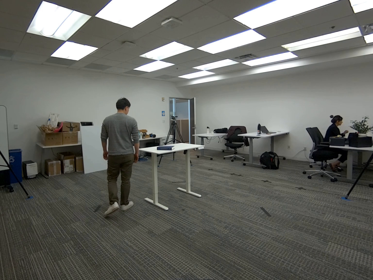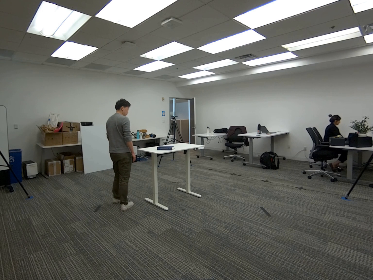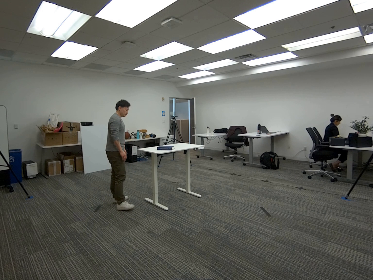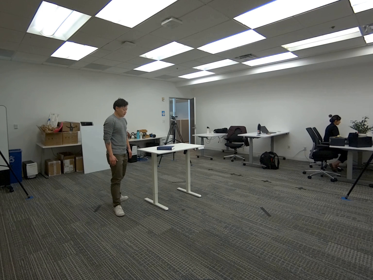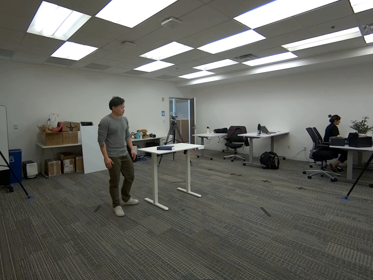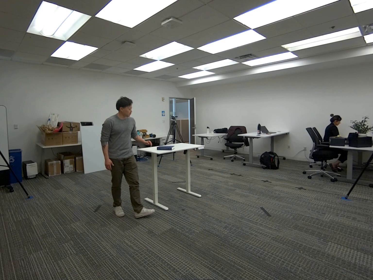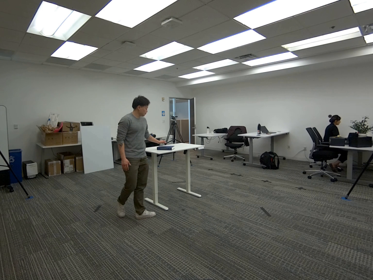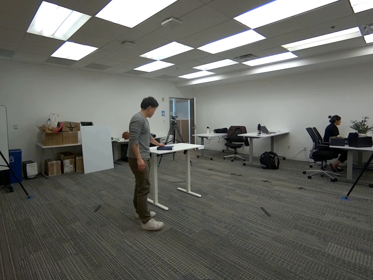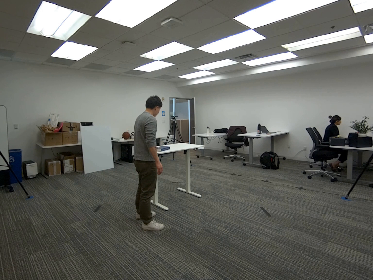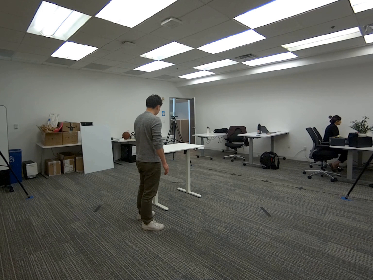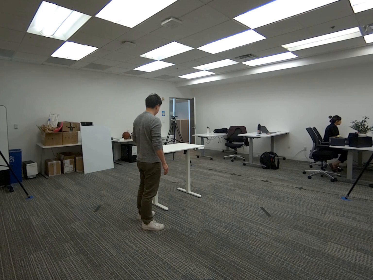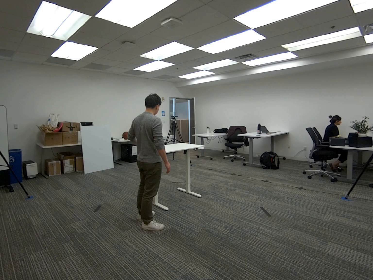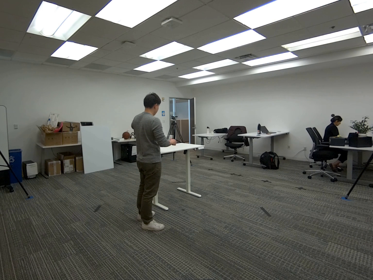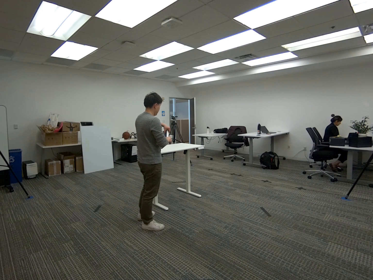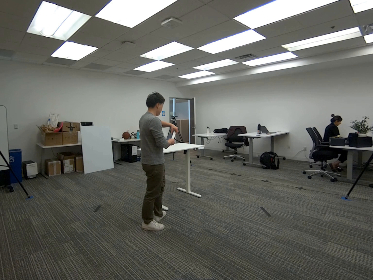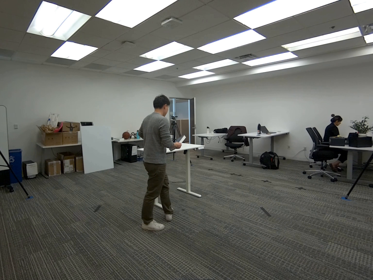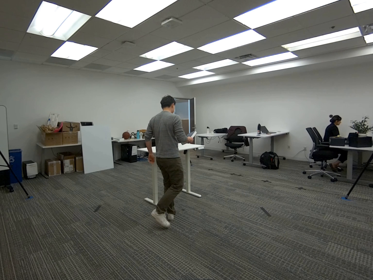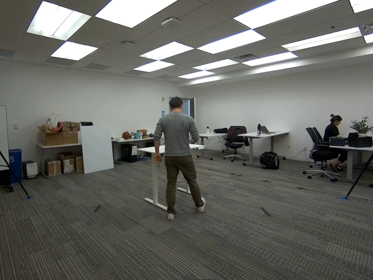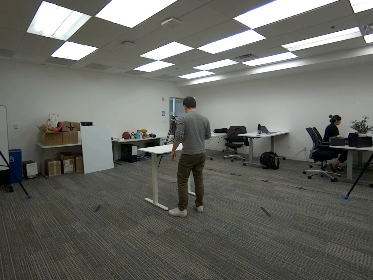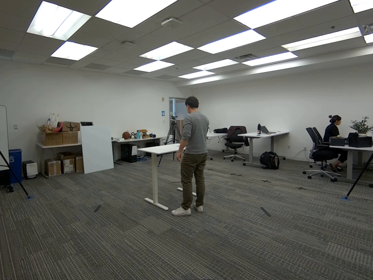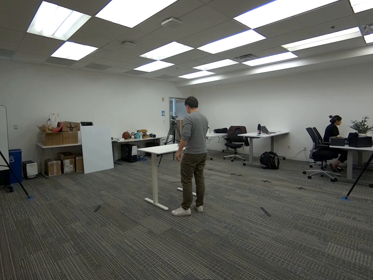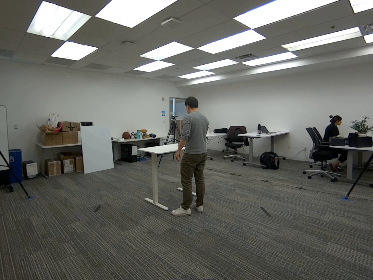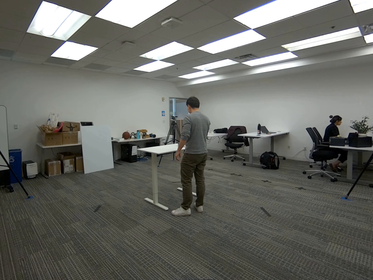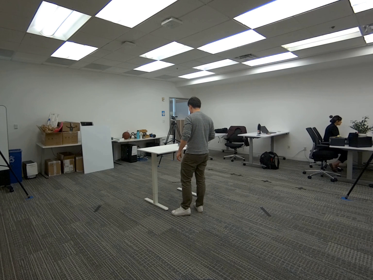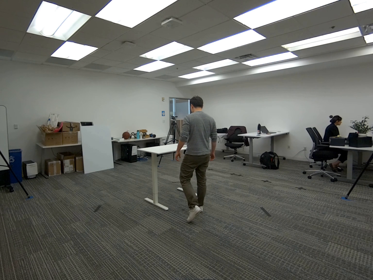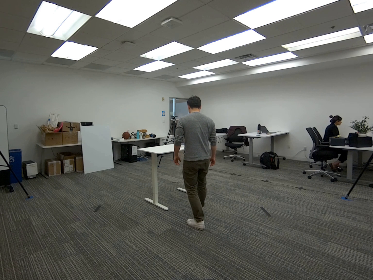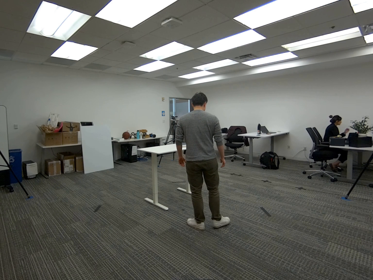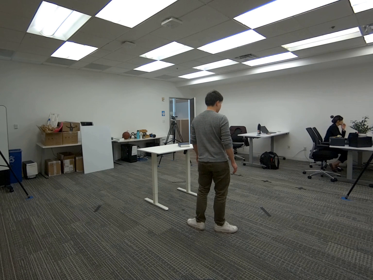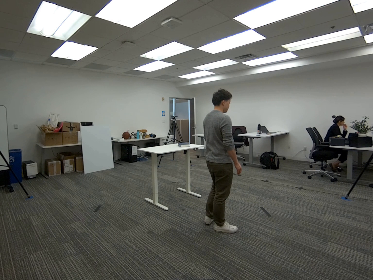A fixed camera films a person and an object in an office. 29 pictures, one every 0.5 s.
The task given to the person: Pick up the dark blue book with your left hand from the white desk and hand the book over to your right hand and place the book back down on the white desk.
